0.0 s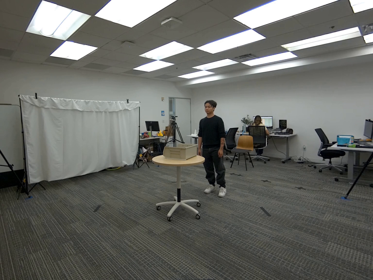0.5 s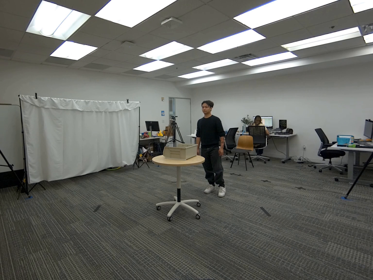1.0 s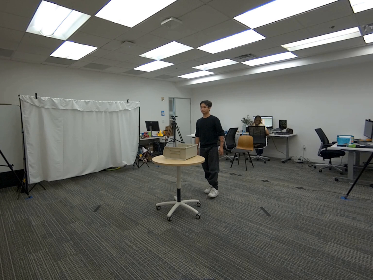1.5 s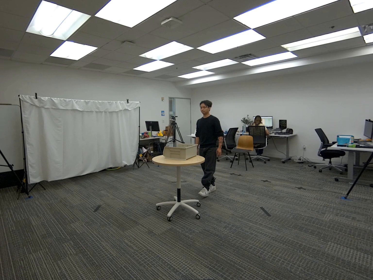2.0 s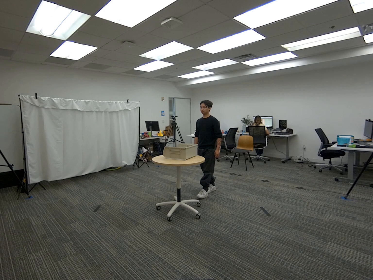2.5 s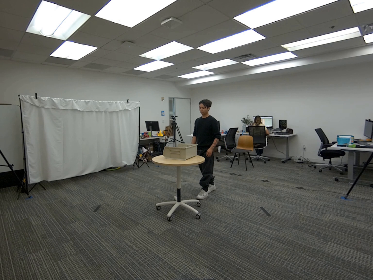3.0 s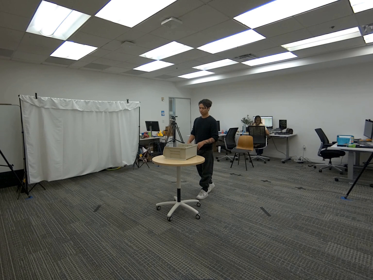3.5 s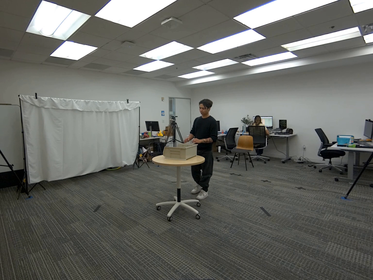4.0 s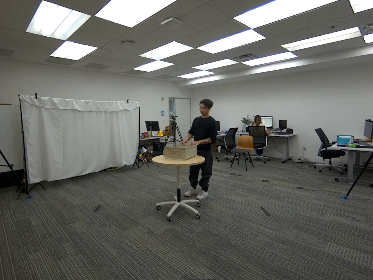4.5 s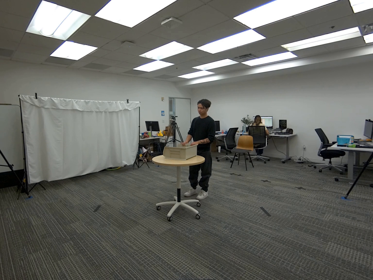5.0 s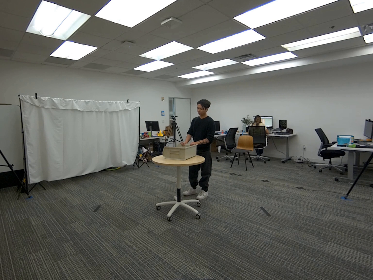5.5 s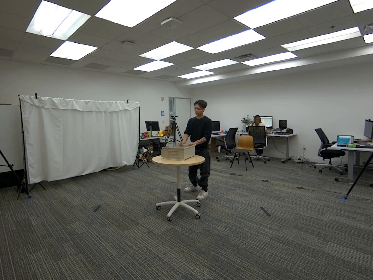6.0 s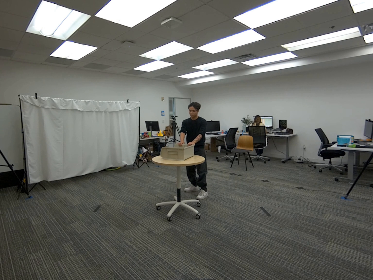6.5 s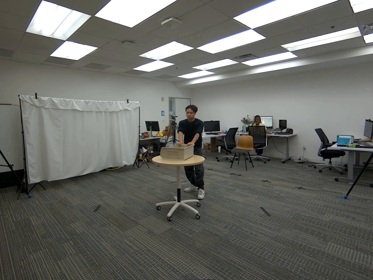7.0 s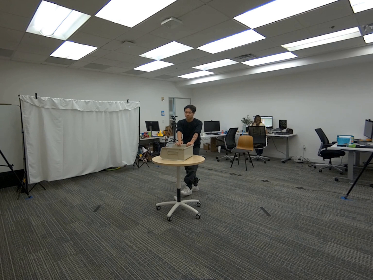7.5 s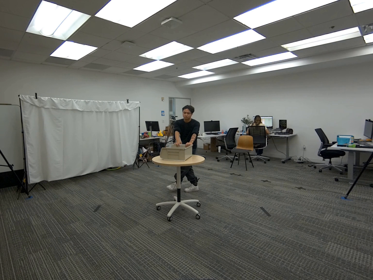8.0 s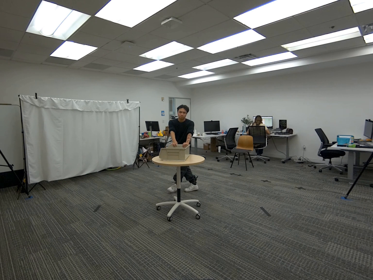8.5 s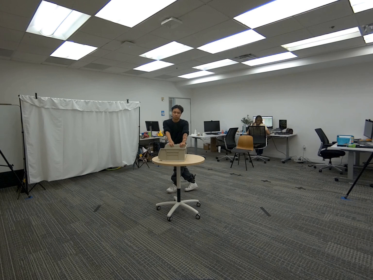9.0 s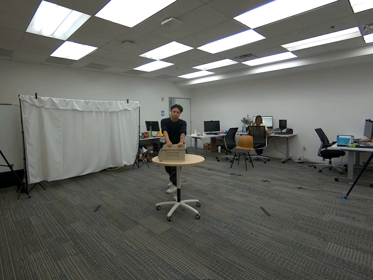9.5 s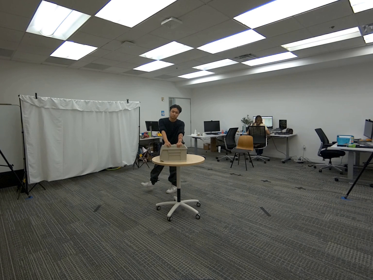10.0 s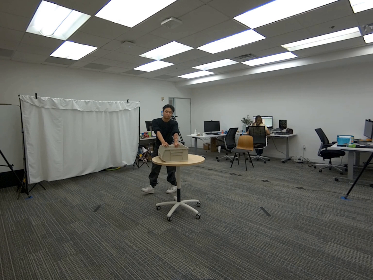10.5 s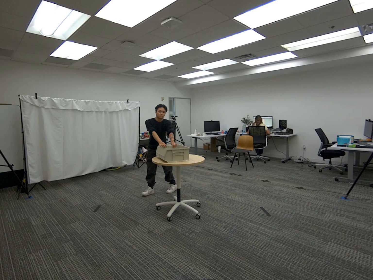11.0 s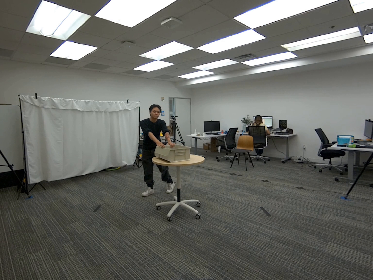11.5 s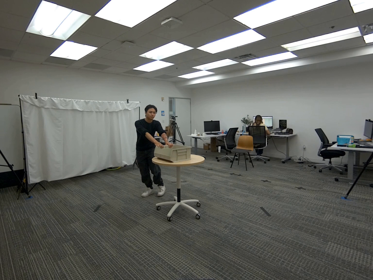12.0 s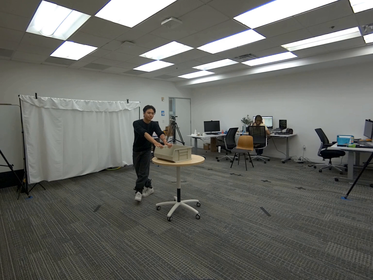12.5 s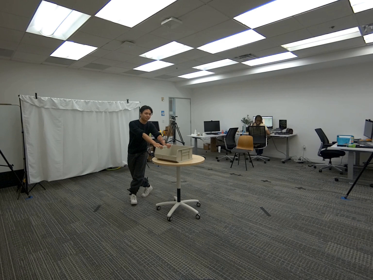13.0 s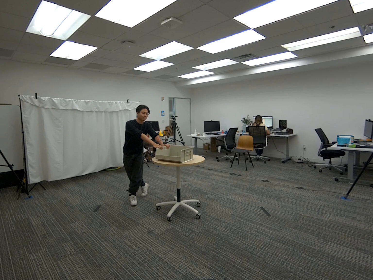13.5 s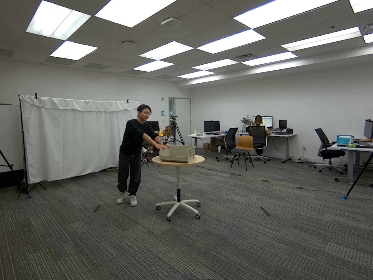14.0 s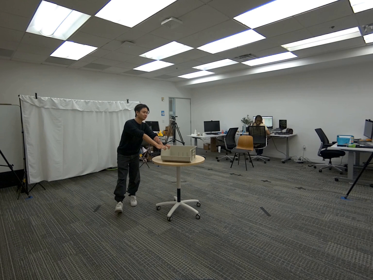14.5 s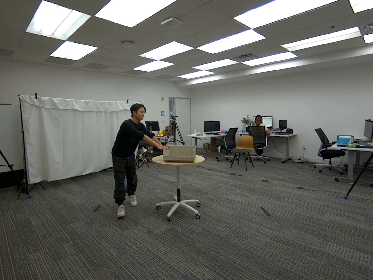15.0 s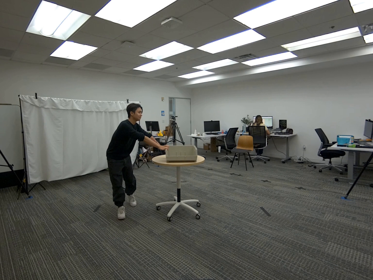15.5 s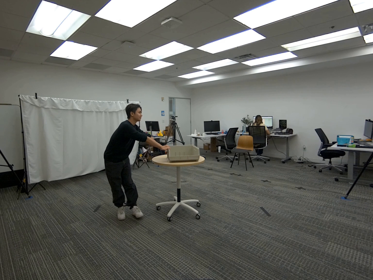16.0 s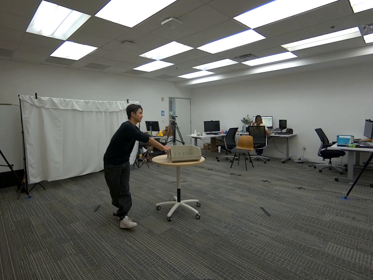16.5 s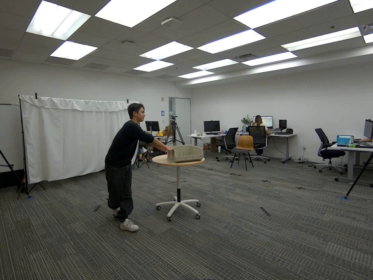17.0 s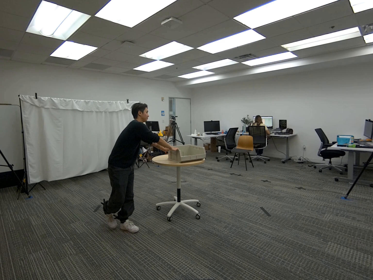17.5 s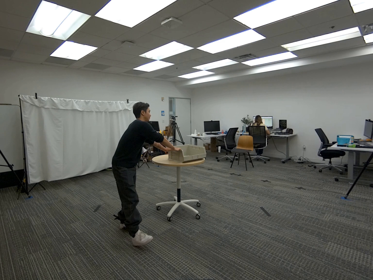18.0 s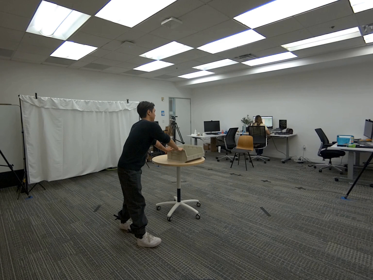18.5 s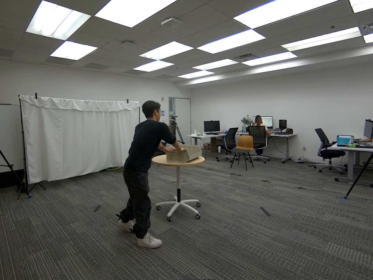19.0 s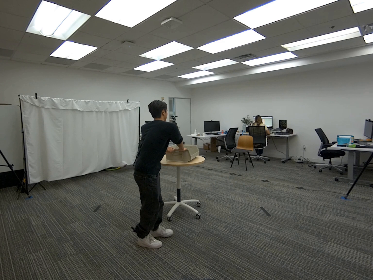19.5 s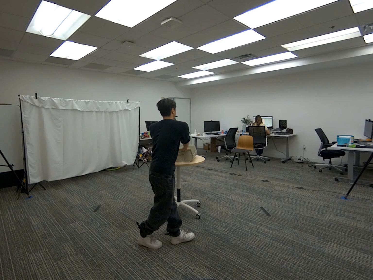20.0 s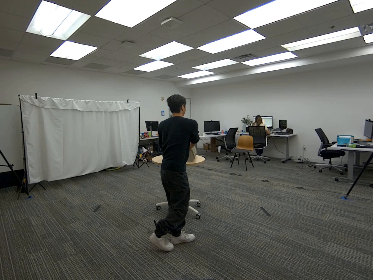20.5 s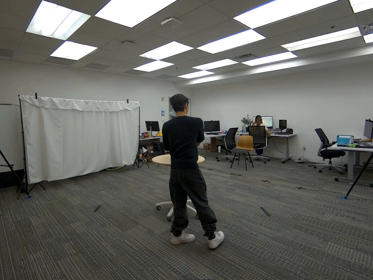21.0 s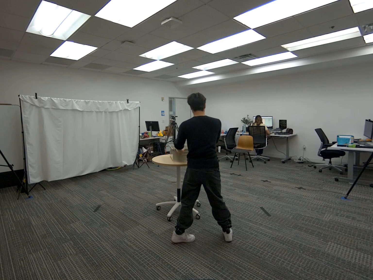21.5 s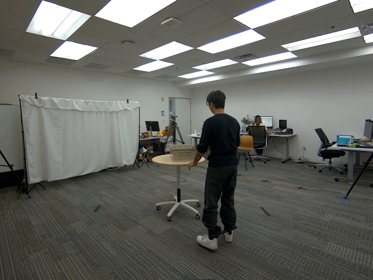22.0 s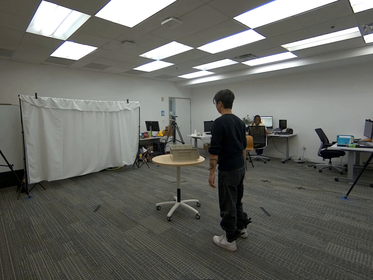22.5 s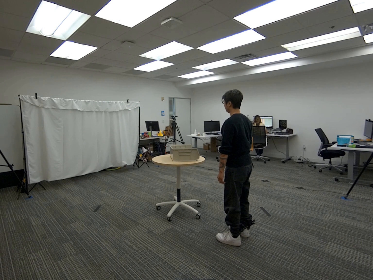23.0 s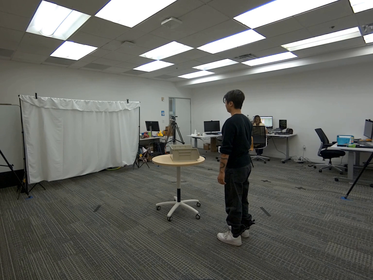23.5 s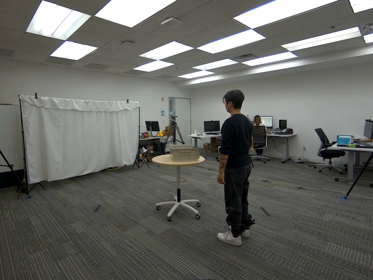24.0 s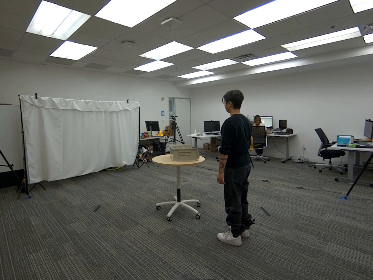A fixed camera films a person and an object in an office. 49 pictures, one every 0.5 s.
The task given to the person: Walk over to the beige bin on the round table and push the beige bin away from you as you walk around the round table. Always maintain one hand on the beige bin at all times. Step away when completed.
